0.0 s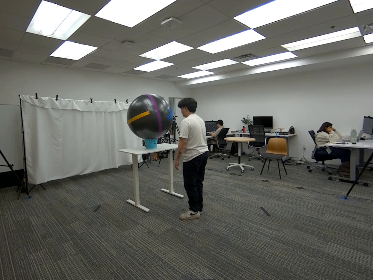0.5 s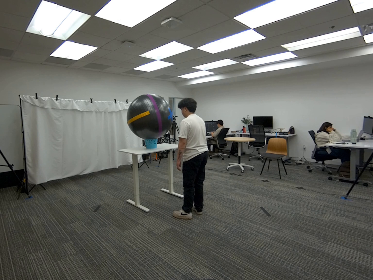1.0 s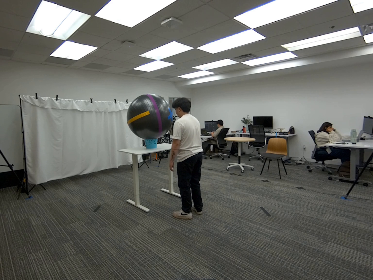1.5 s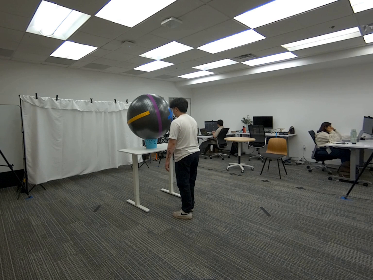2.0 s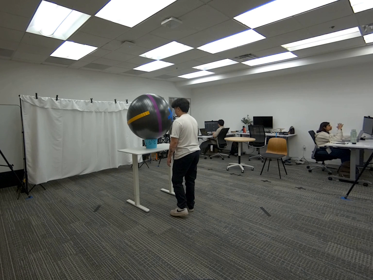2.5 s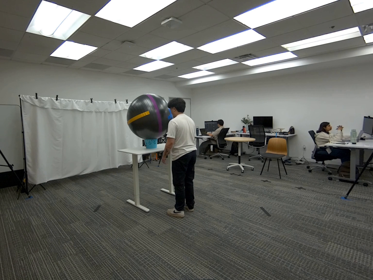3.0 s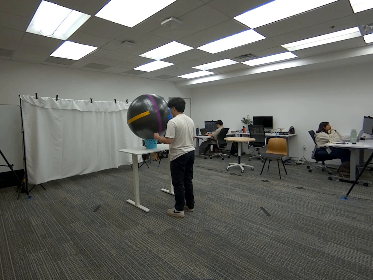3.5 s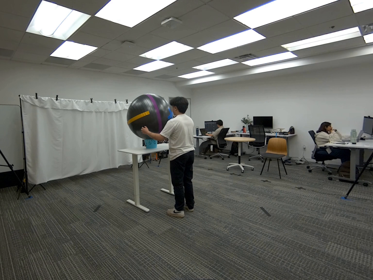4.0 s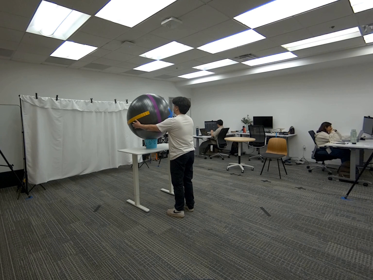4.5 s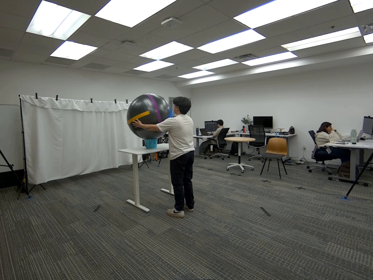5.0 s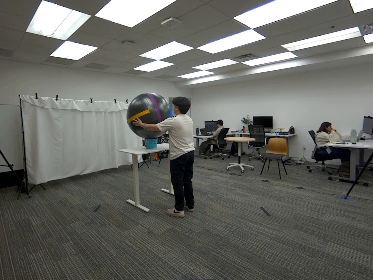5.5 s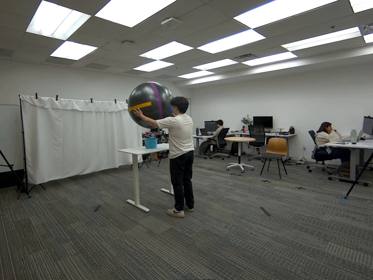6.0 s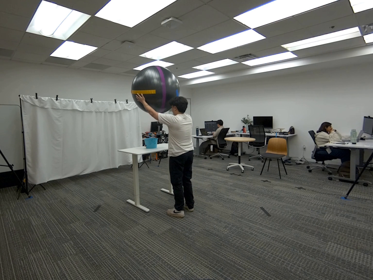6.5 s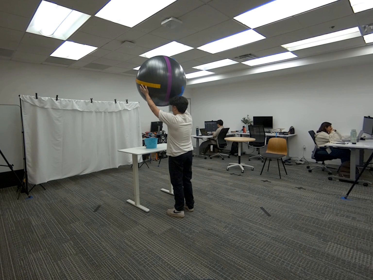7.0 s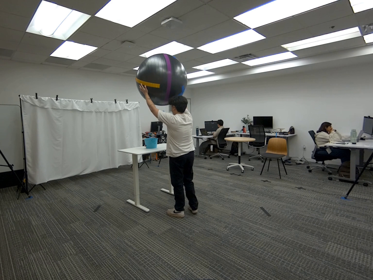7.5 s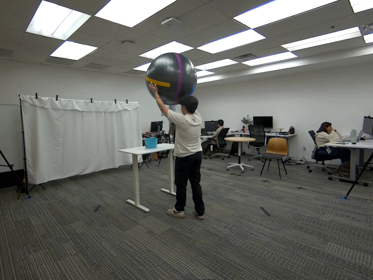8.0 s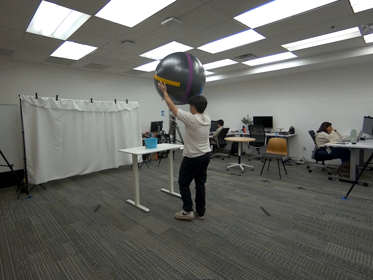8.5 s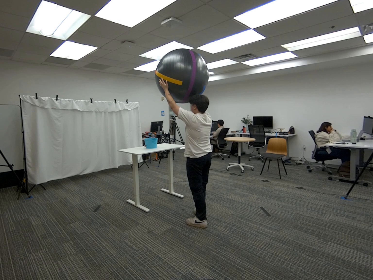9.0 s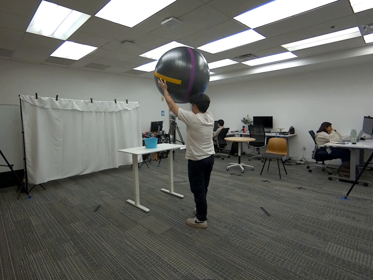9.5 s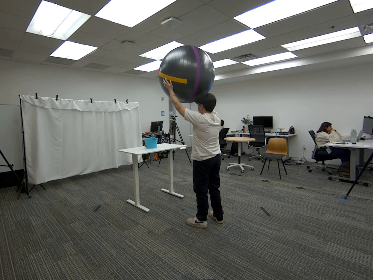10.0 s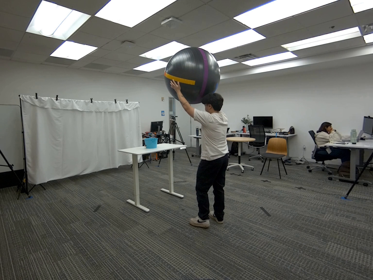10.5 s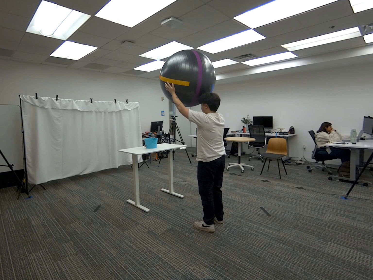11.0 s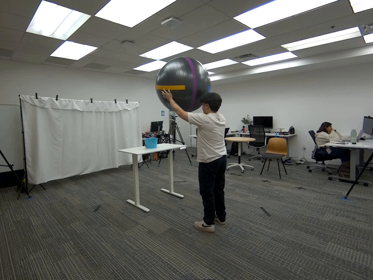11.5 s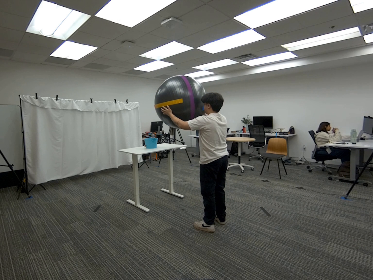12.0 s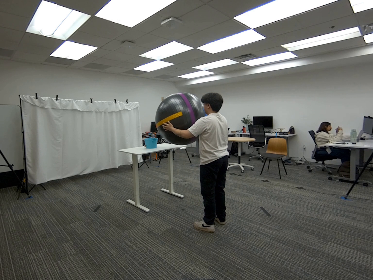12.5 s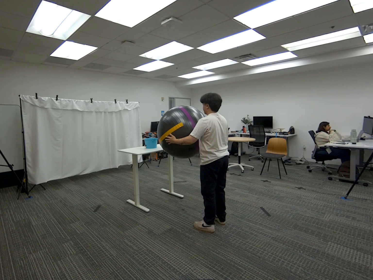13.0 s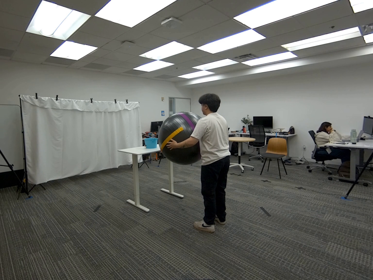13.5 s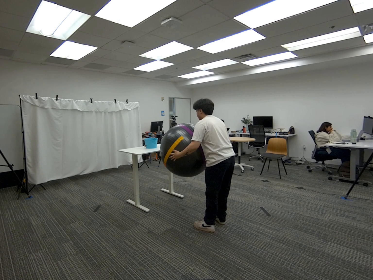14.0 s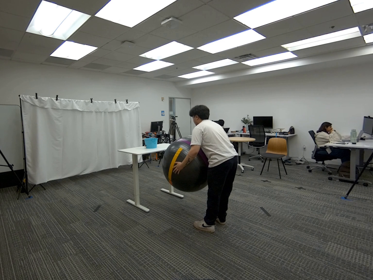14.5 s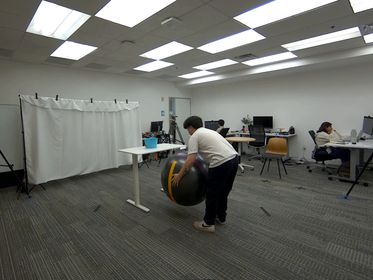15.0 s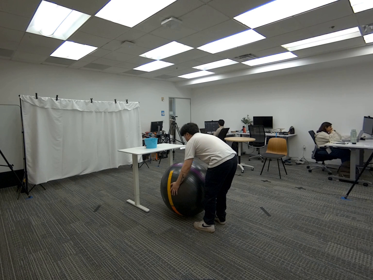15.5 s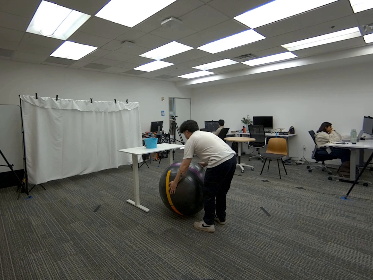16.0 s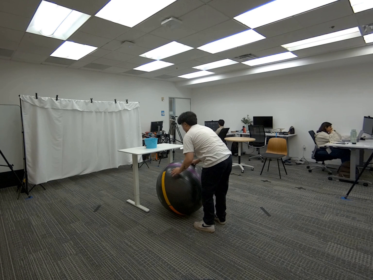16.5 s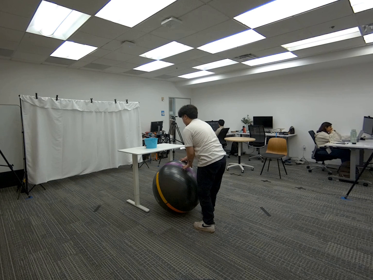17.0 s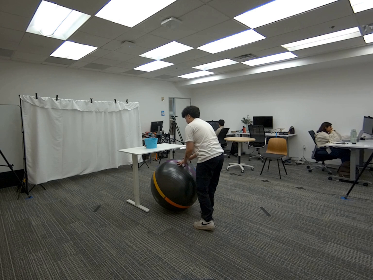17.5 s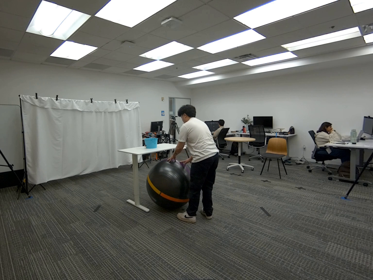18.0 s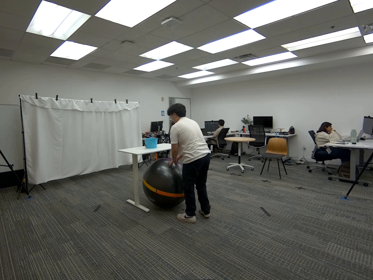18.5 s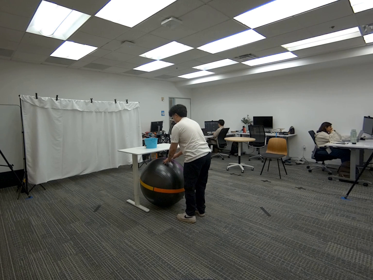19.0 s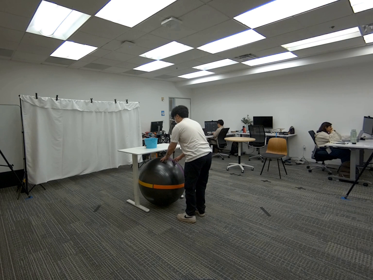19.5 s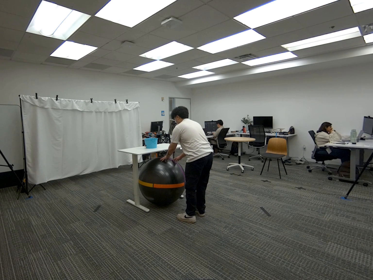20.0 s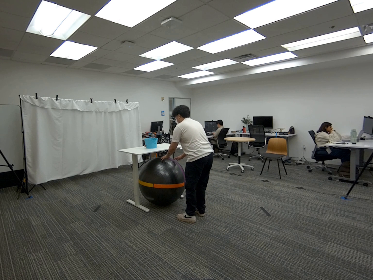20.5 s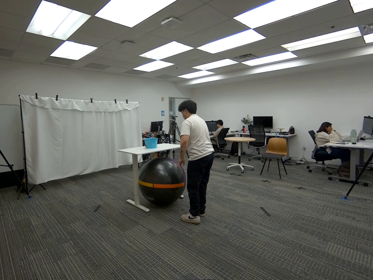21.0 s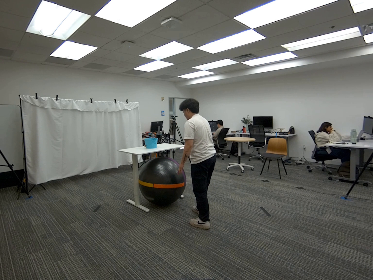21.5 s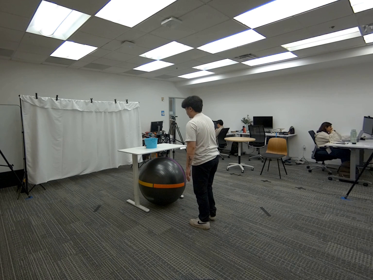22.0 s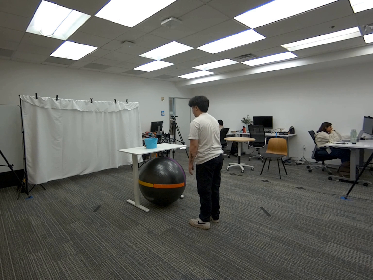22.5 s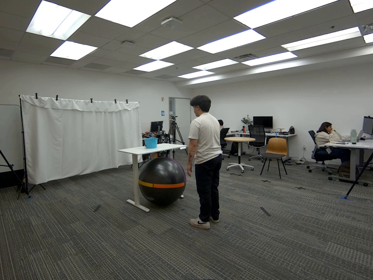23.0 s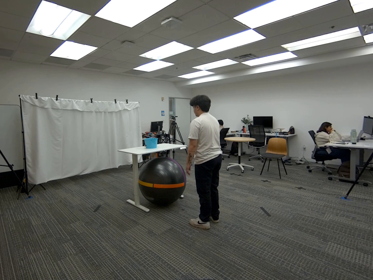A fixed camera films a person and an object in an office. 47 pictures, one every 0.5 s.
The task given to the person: Walk over to the yoga ball on the top of the white desk in the blue basket and hold onto the yoga ball with both hands and slowly roll the yoga ball under the desk while always keeping your hand on the yoga ball. Leave the yoga ball on the ground when complete.
